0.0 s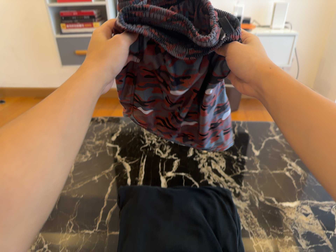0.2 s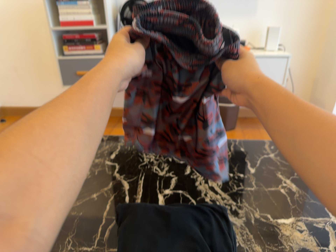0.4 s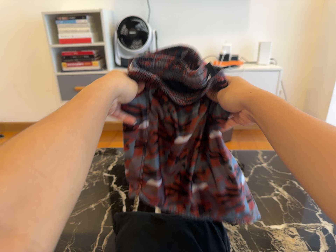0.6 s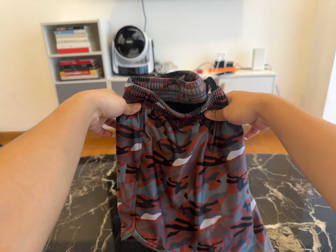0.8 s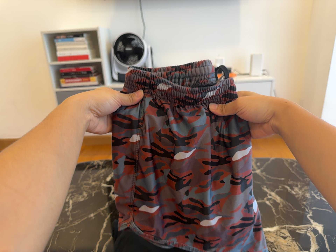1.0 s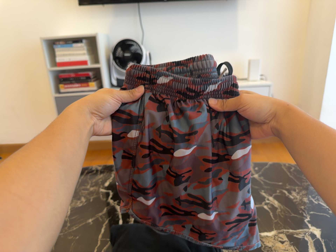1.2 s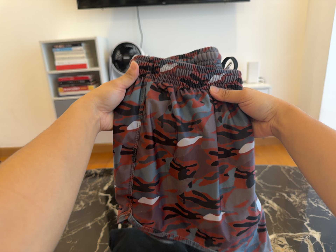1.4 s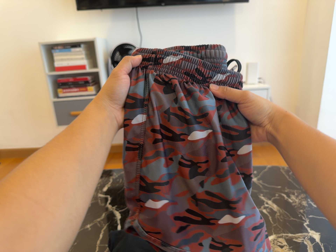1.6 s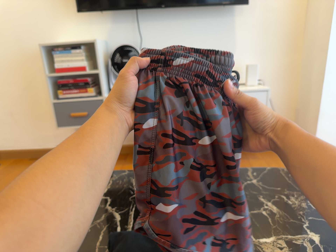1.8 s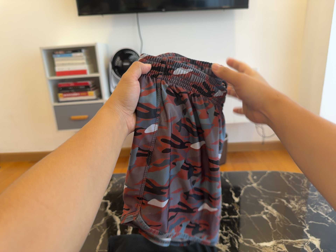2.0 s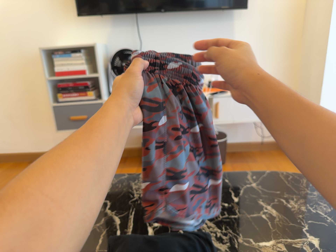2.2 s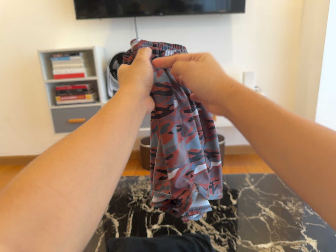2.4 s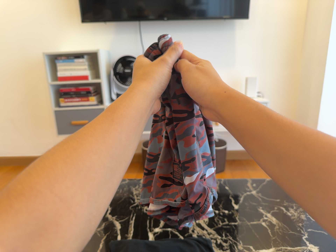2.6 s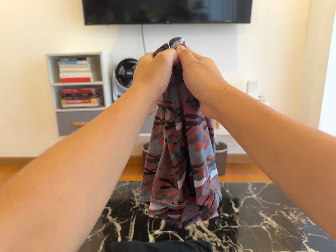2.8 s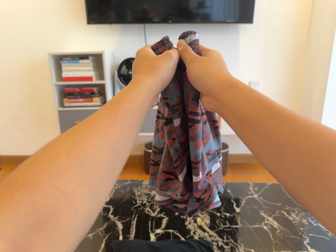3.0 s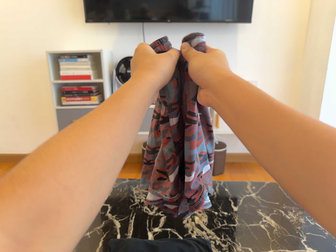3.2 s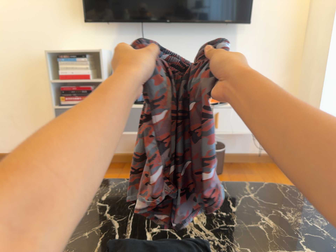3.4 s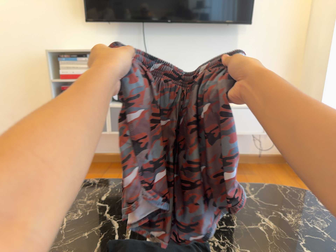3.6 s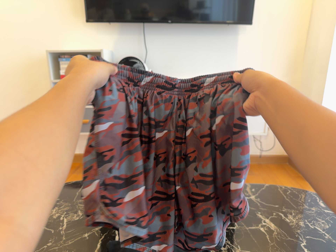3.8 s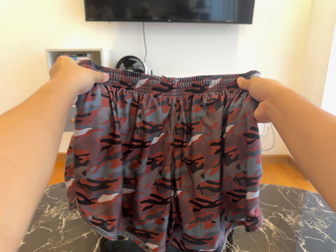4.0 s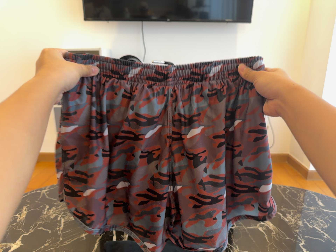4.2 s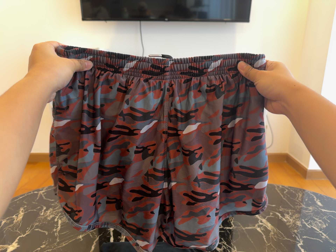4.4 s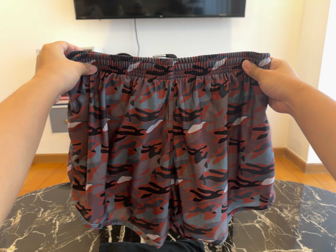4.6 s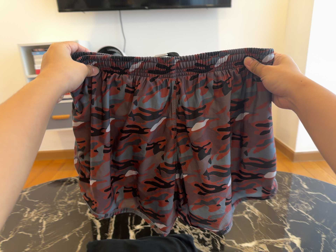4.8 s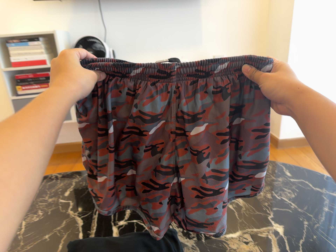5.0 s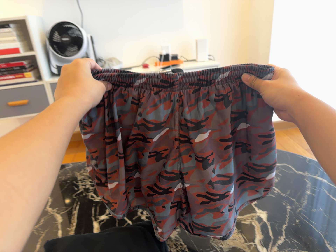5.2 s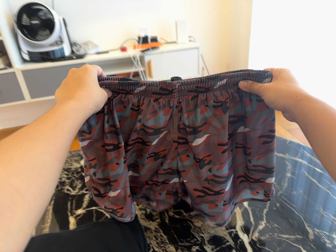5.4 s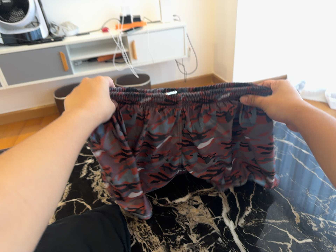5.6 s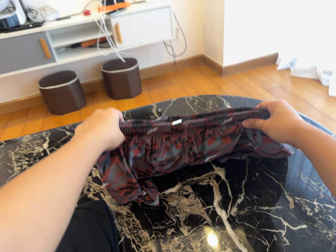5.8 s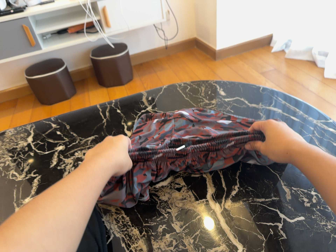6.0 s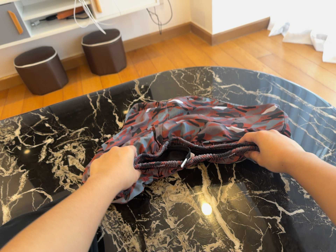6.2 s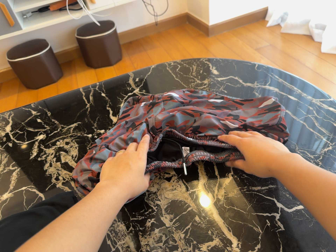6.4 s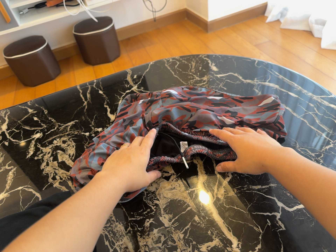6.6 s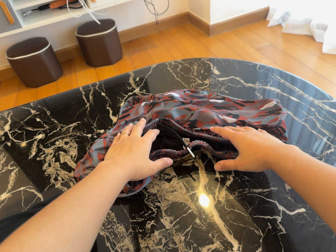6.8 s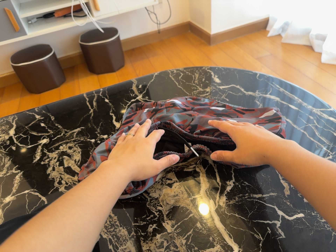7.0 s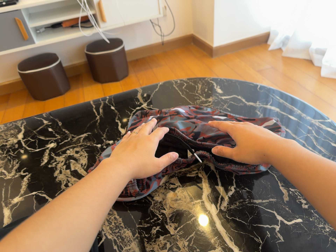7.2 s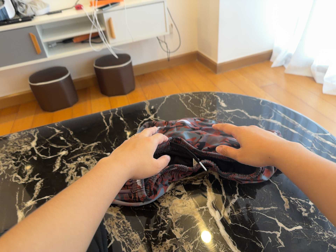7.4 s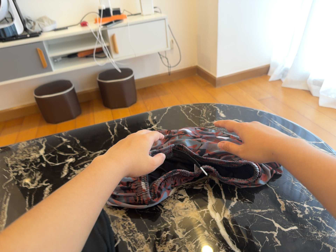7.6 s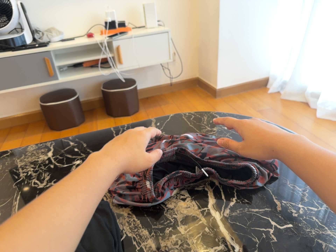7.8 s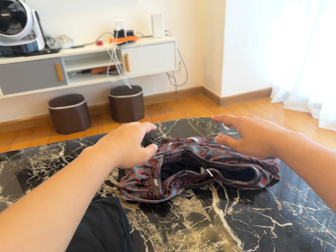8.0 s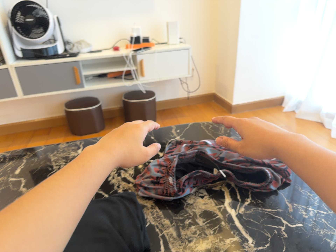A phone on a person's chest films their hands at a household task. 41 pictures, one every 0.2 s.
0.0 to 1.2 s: The camera travels backward, about 10 cm, so what stands in front gets smaller. Its aim tips toward the top of its view by about 10 degrees, and the scene shifts downward.
1.2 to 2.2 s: The camera keeps its place and its aim.
2.2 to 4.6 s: The camera shifts only a little, or ends up much as it began.
4.6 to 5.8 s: The scene slides to the left, as the camera pans about 15 degrees to its right. It travels forward and to its right, about 22 cm, so what stands in front looms larger. Its aim tips toward the bottom of its view by about 20 degrees, and the scene shifts upward. It rolls about its line of sight by about 10 degrees, and the scene rotates counterclockwise.
5.8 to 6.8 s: The camera shifts only a little, or ends up much as it began.
6.8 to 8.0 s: The camera travels backward, about 22 cm, so what stands in front gets smaller. Its aim tips toward the top of its view by about 15 degrees.
The film runs backward here.
